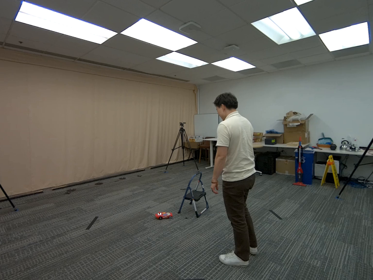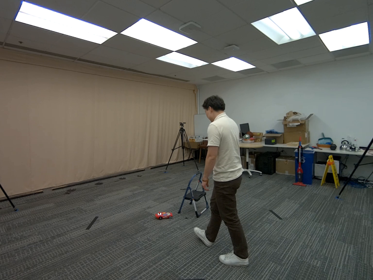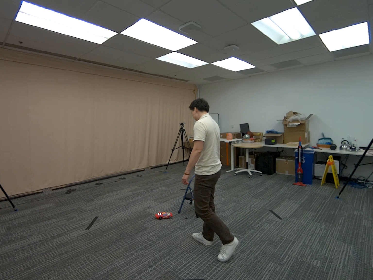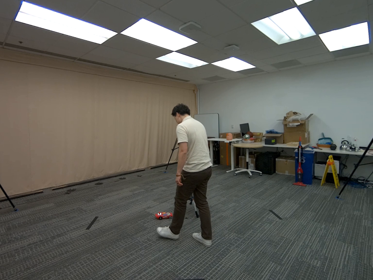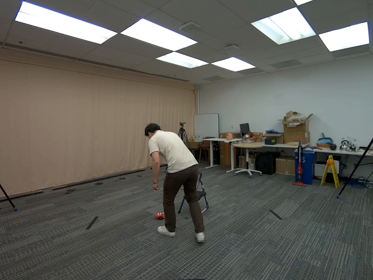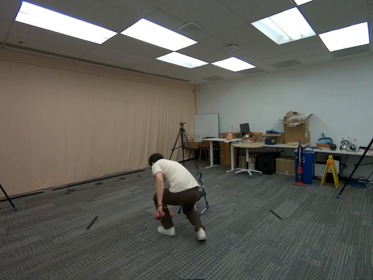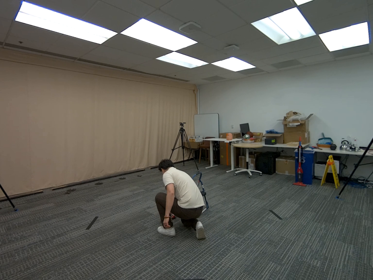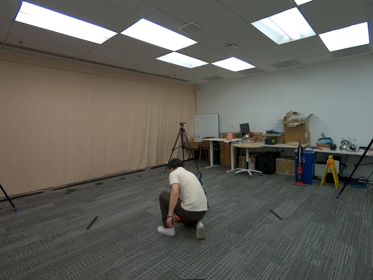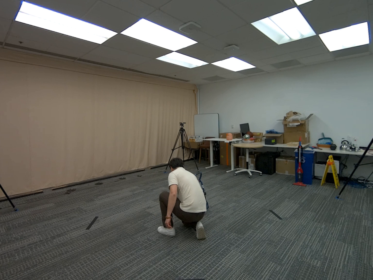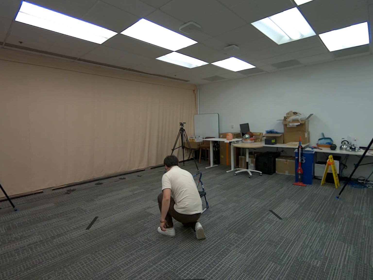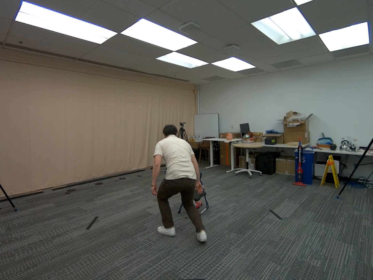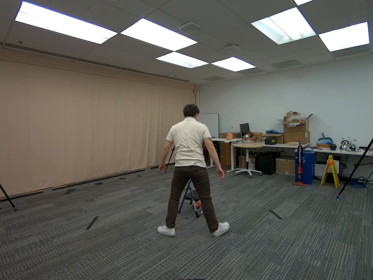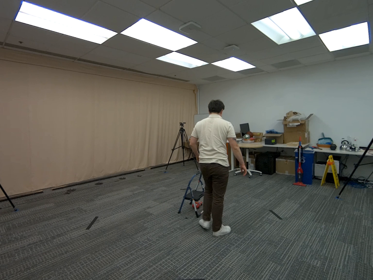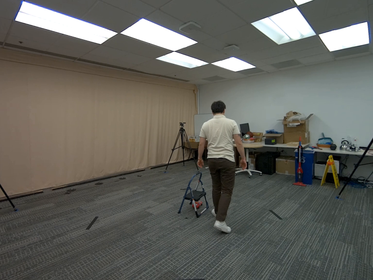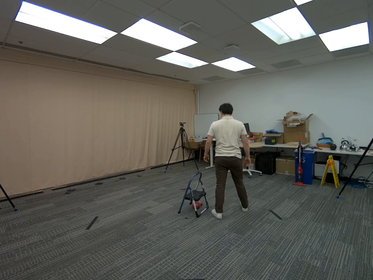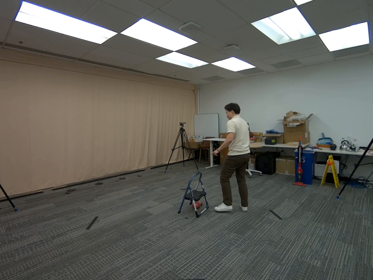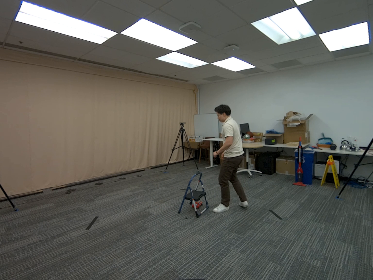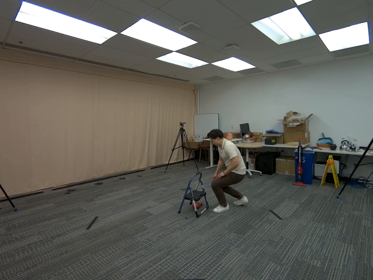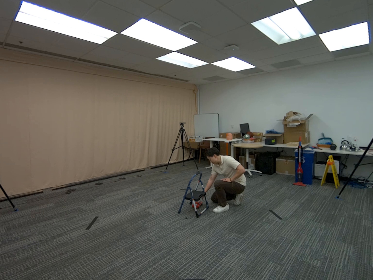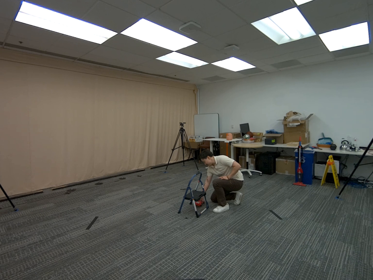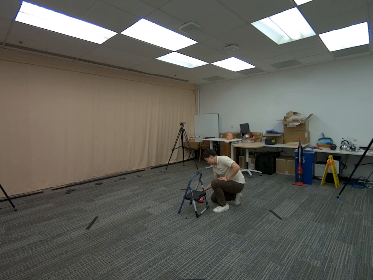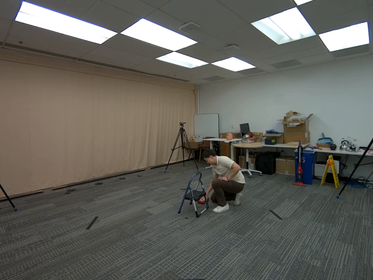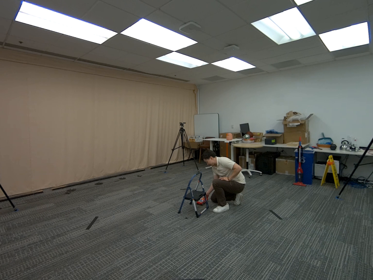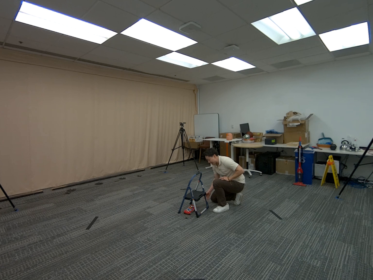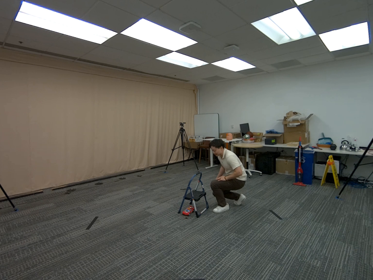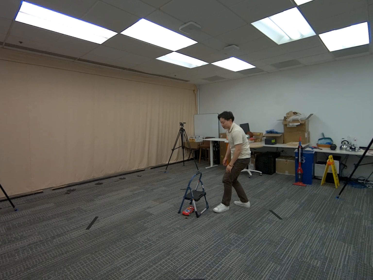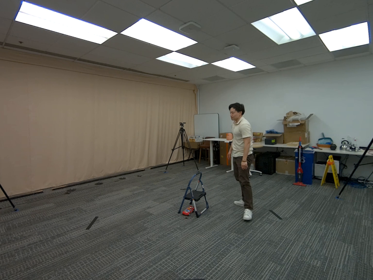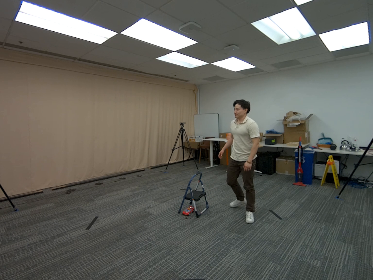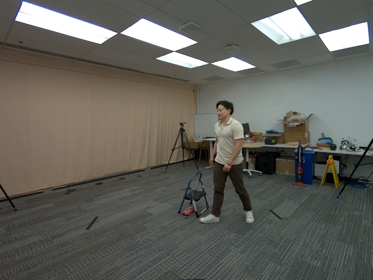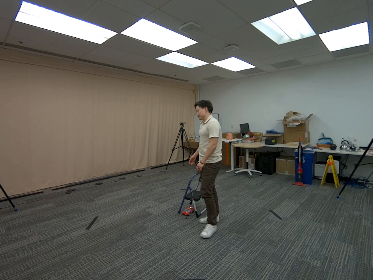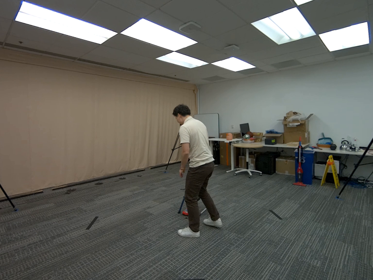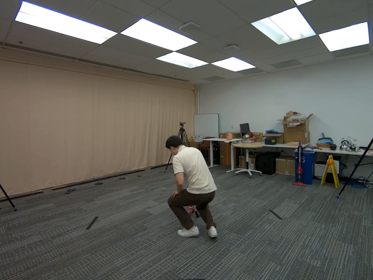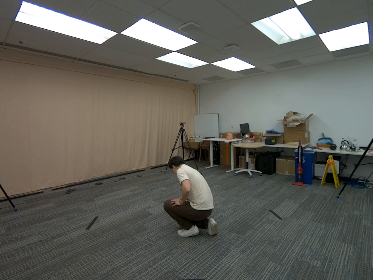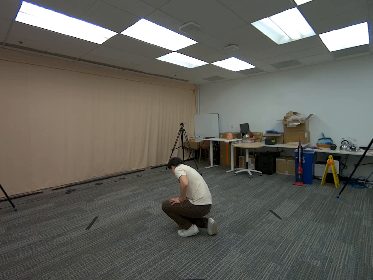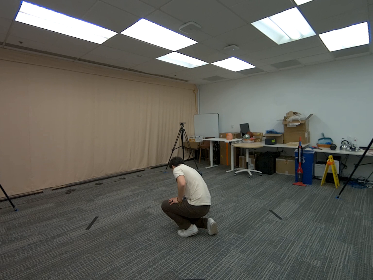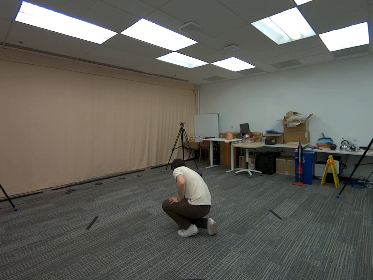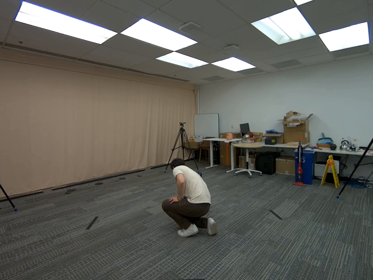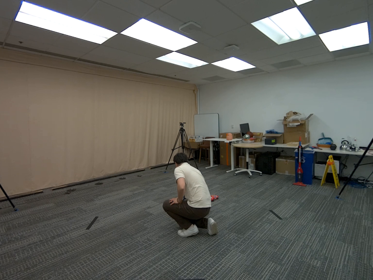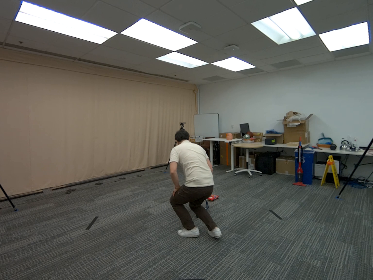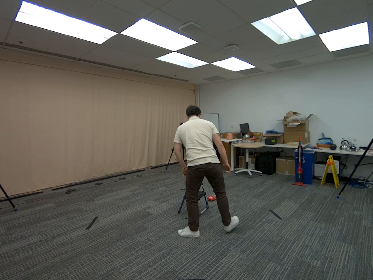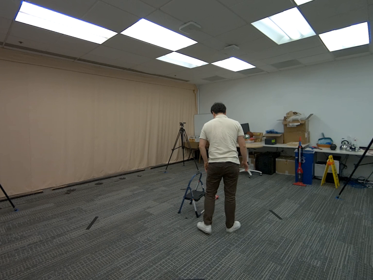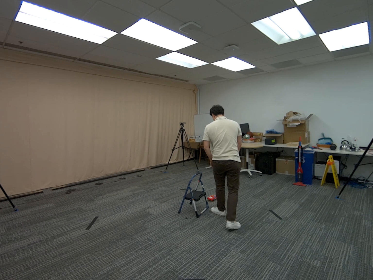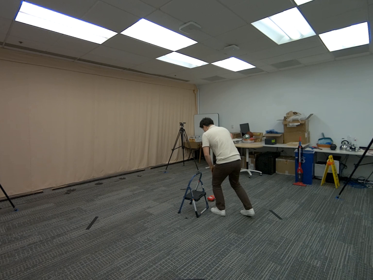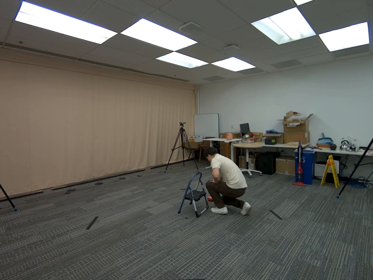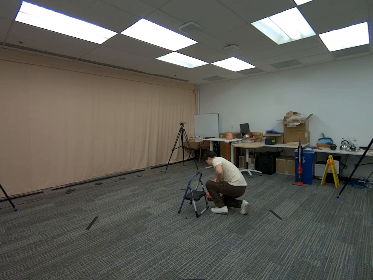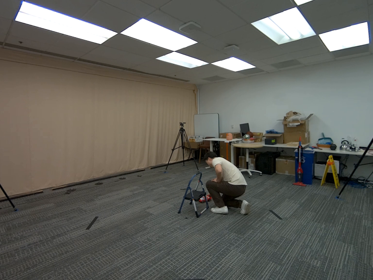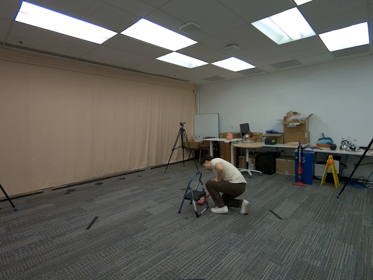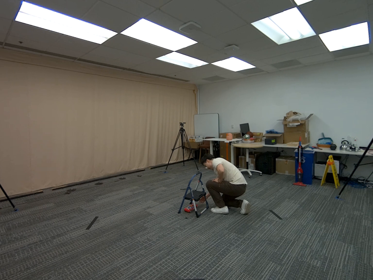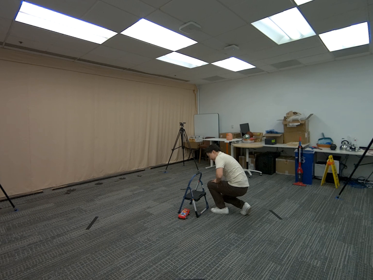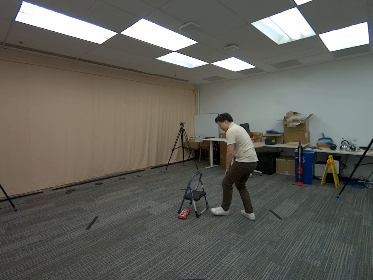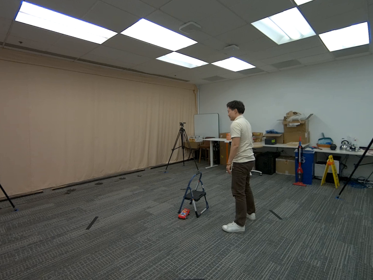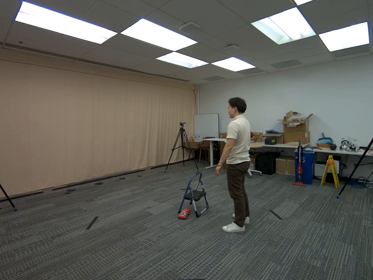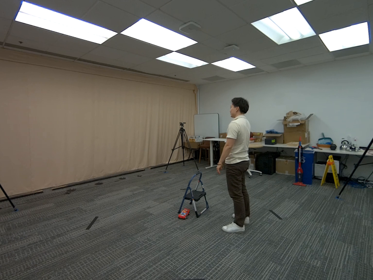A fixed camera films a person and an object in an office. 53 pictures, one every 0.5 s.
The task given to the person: Walk to the toy car on the ground and pick it up with your right hand. Place it on the ground and roll it under the step ladder. Move to the other side, pick up the car again, and roll it back under the step ladder. Continue alternating sides, rolling the car under the ladder each time, until finished.
